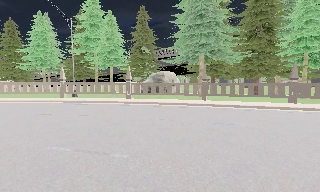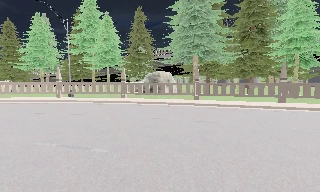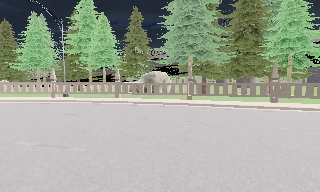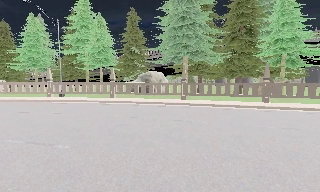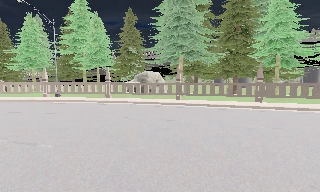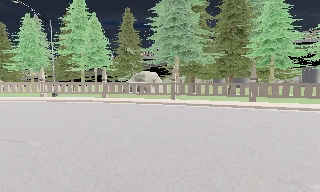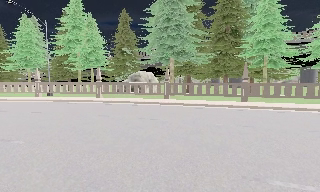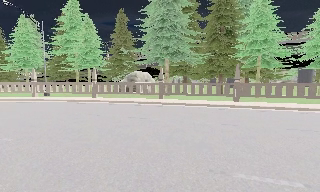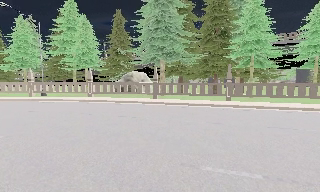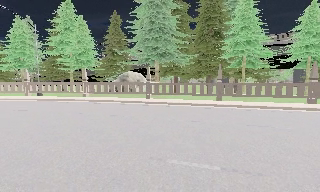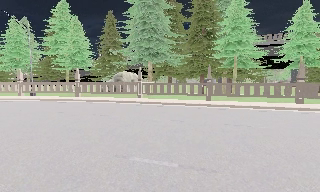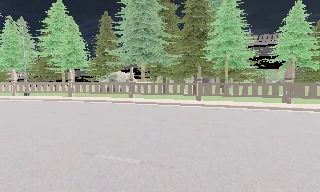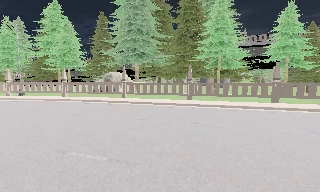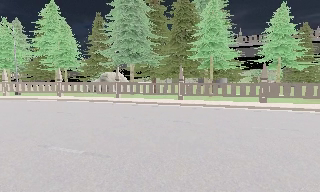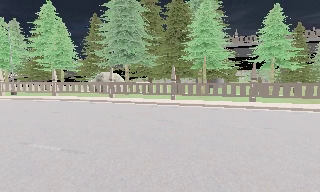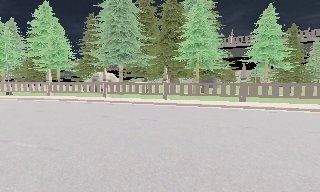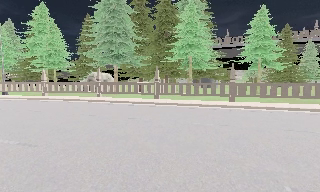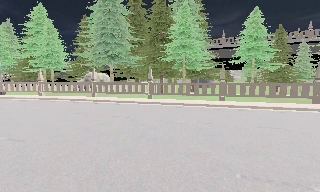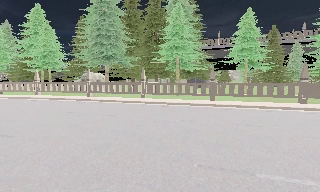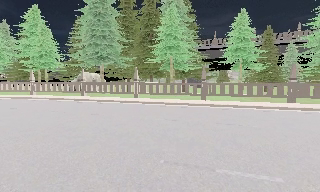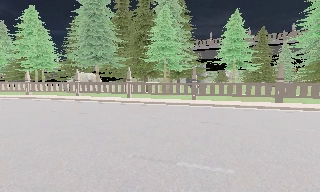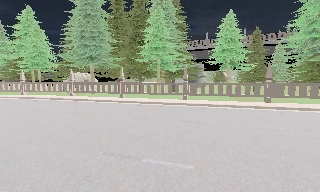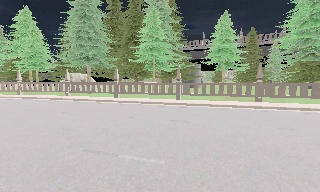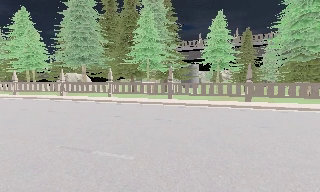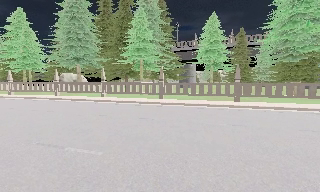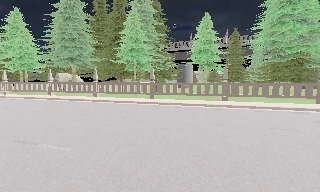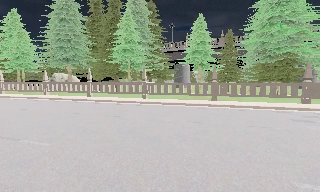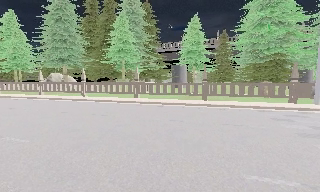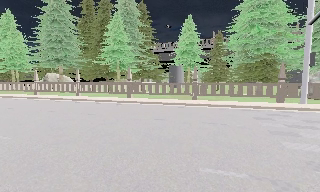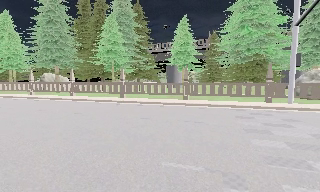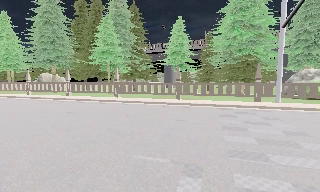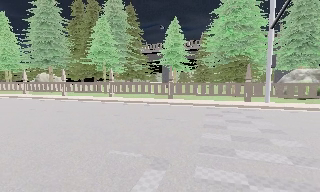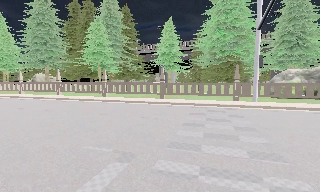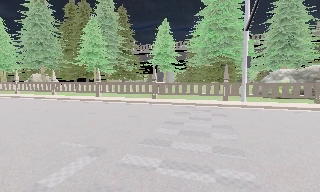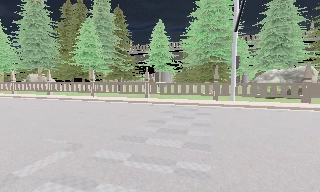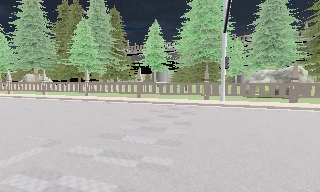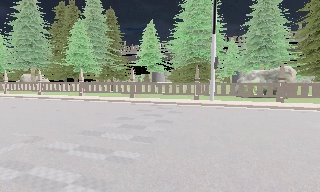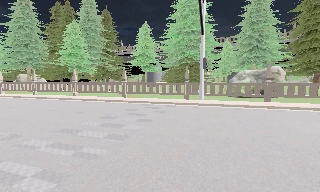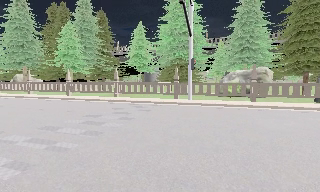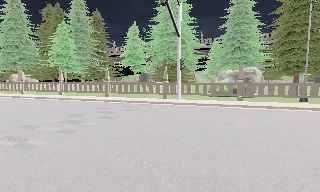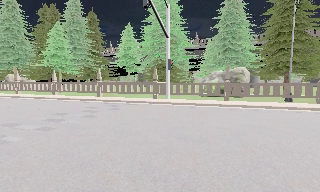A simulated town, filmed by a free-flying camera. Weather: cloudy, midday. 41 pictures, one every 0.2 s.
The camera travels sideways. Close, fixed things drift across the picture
to the left.
0.0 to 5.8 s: The camera travels to its right, about 19 m, so close, fixed things drift to the left.
5.8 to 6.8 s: The camera travels to its right and backward, about 3.5 m, so close, fixed things drift to the left.
6.8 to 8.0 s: The camera travels to its right, about 5 m, so close, fixed things drift to the left.
The film runs forward here.
